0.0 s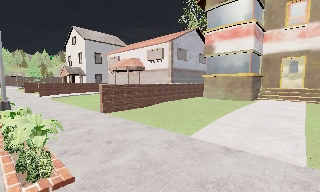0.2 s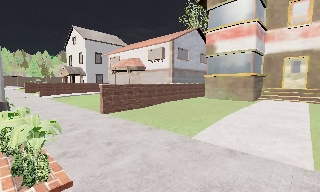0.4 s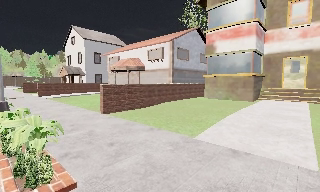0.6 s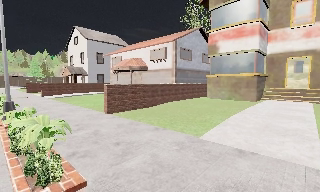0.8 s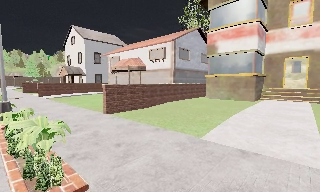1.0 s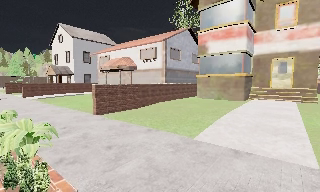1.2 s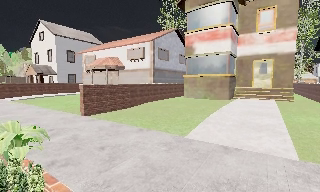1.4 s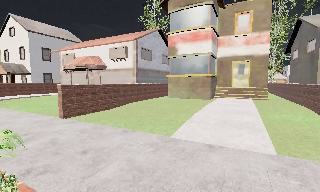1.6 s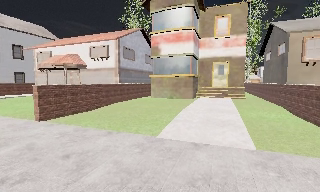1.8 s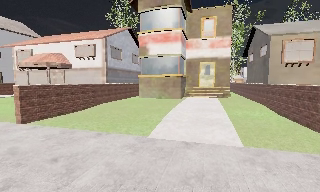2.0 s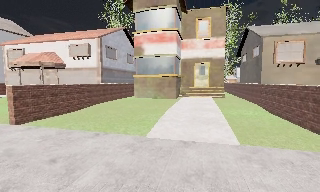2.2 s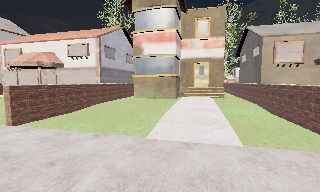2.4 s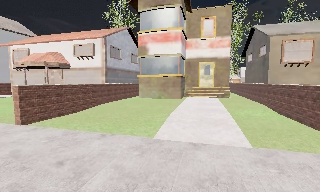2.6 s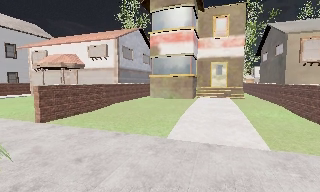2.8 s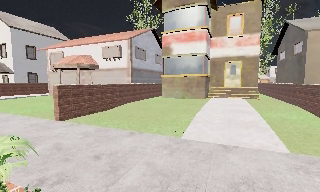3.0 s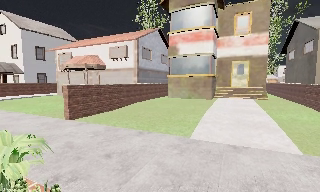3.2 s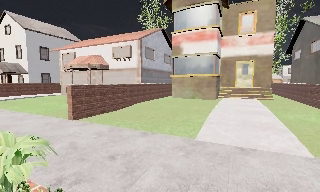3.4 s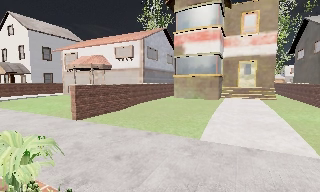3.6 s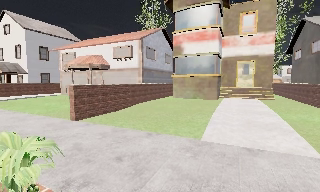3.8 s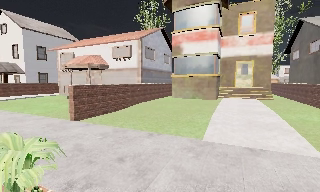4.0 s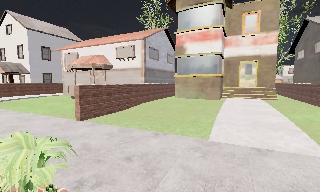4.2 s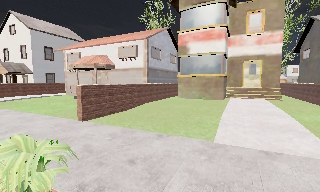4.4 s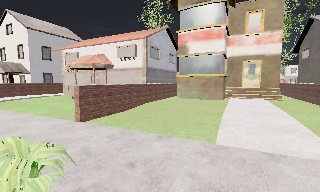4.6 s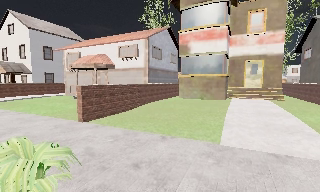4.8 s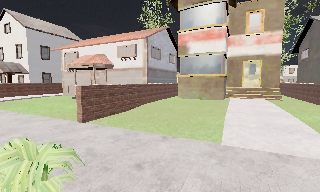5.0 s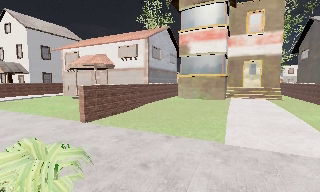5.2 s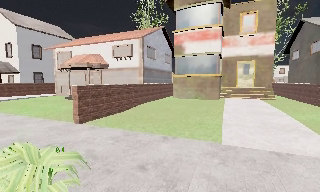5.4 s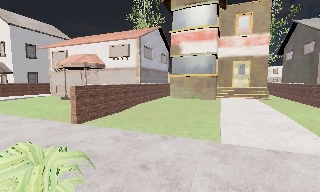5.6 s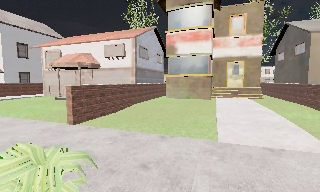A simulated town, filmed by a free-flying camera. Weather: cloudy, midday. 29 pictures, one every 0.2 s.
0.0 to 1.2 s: The camera travels to its left, about 0.5 m.
1.2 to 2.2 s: The camera pans to its right, which is clockwise from overhead, by about 20 degrees.
2.2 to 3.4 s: The scene slides to the right, as the camera pans about 10 degrees to its left. It travels to its left, about 0.5 m, so close, fixed things drift to the right.
3.4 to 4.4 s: The camera shifts only a little, or ends up much as it began.
4.4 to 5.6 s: The camera travels to its left, about 0.5 m.
The film runs forward here.
